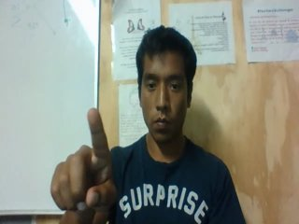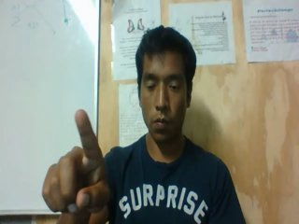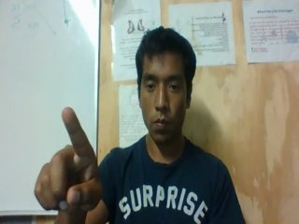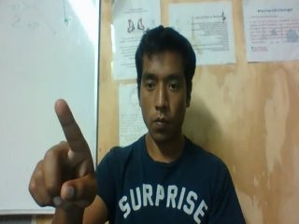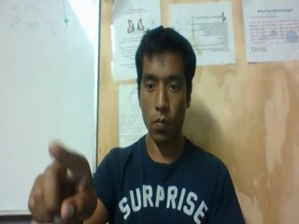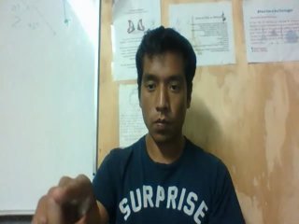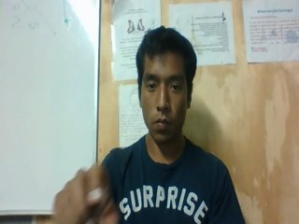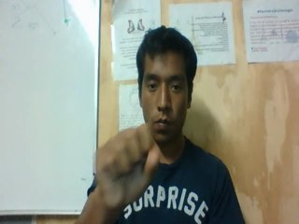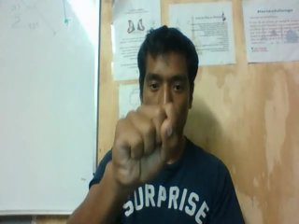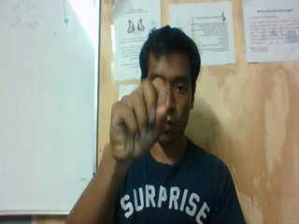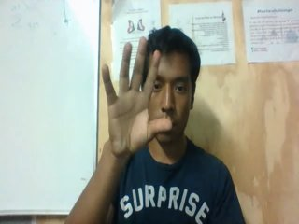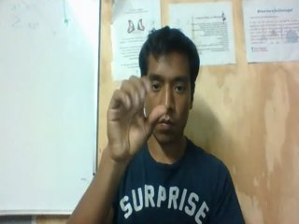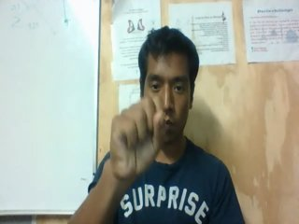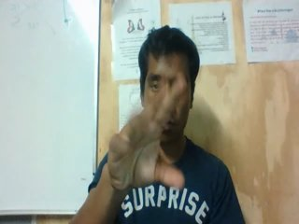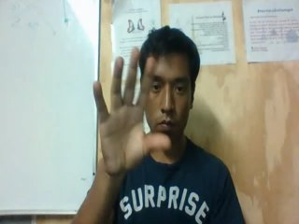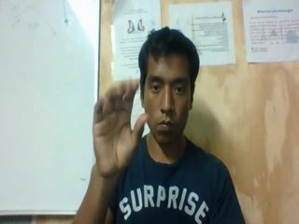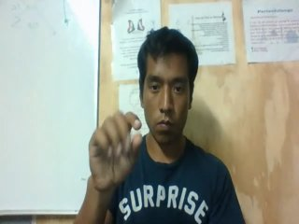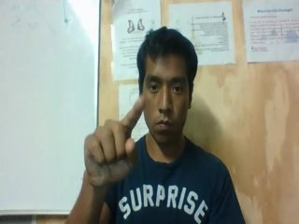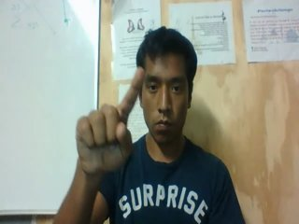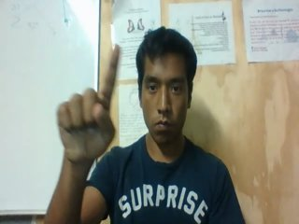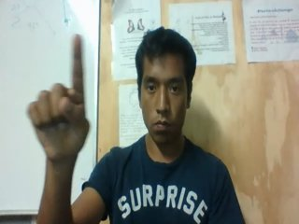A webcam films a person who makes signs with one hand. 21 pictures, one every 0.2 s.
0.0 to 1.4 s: Pointing with one finger.
1.5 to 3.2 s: Open twice.
3.3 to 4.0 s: Pointing with one finger.
